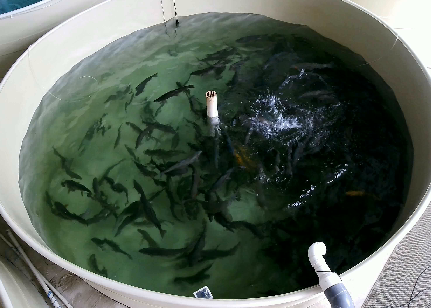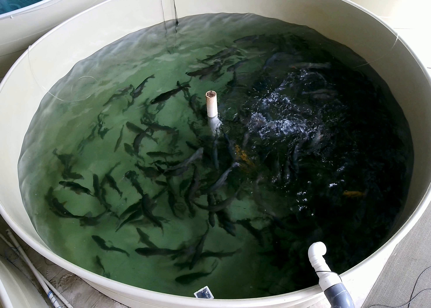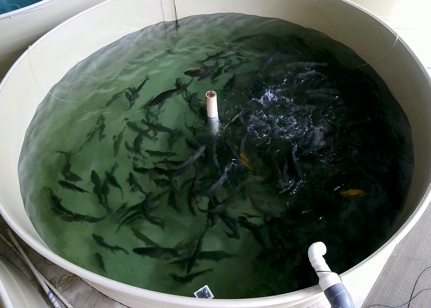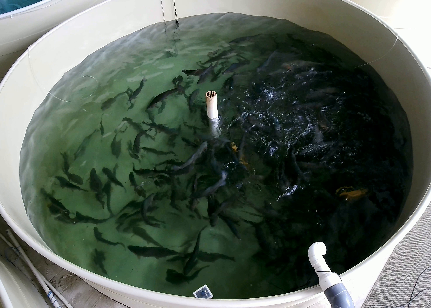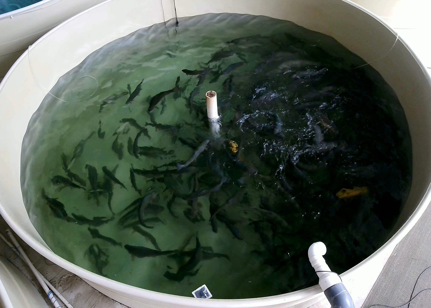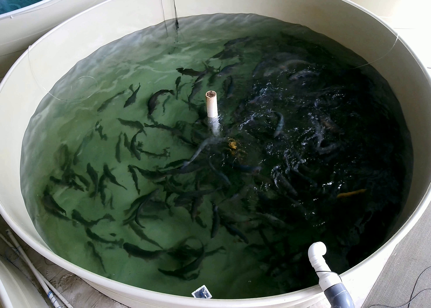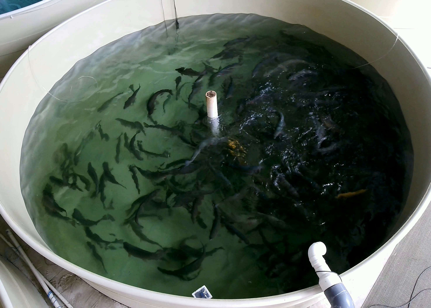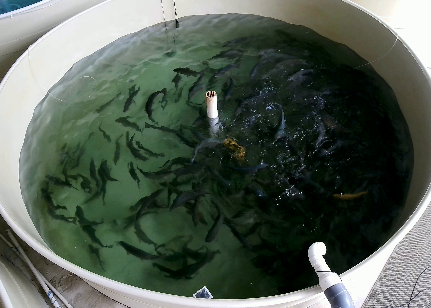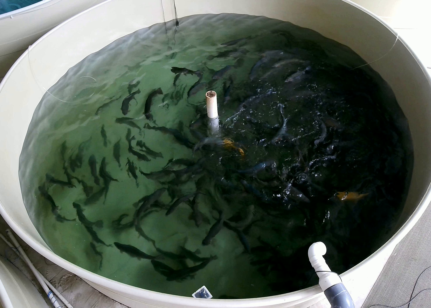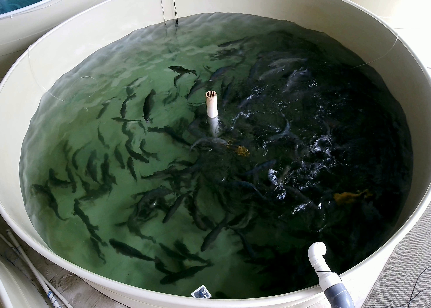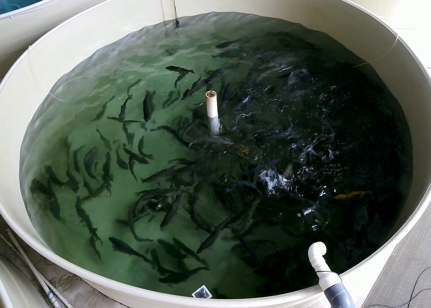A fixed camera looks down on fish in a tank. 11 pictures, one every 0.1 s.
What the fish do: Weak feeding.
